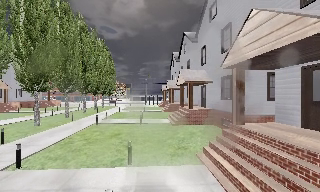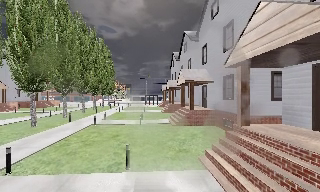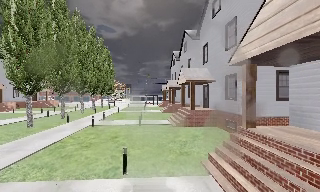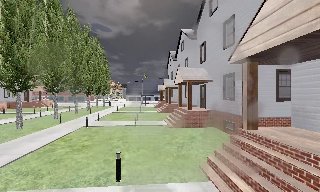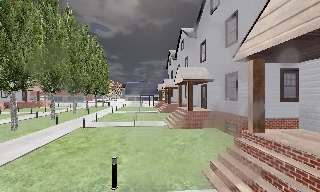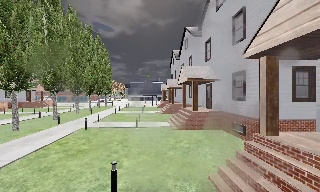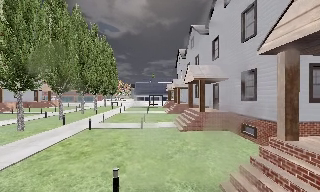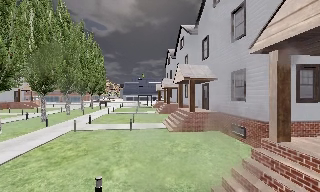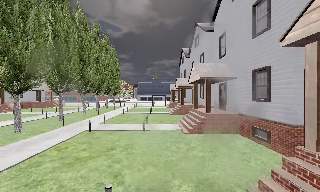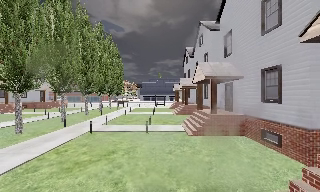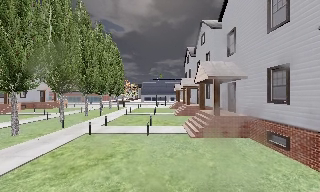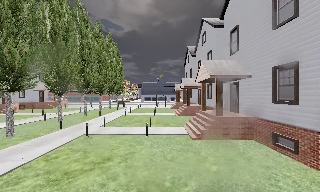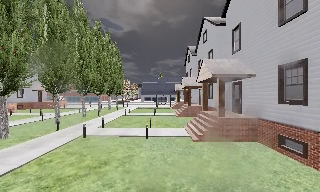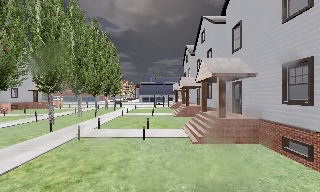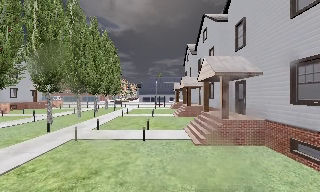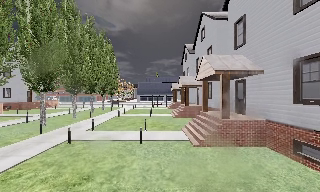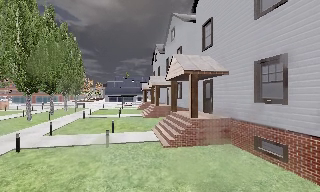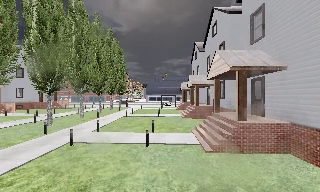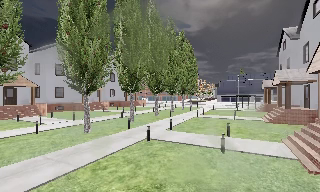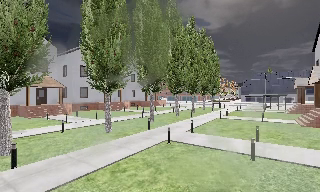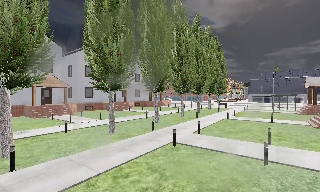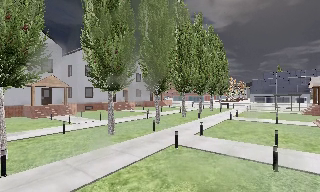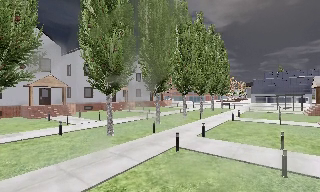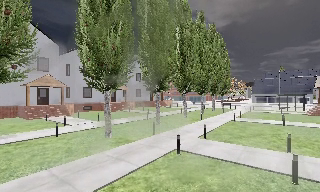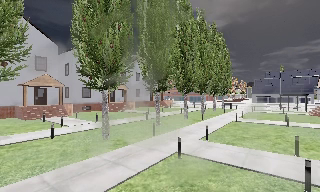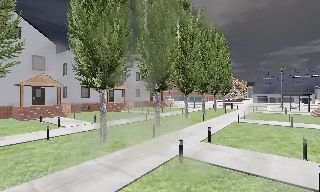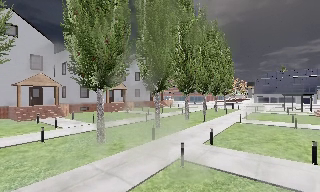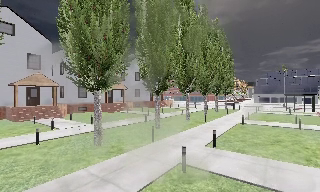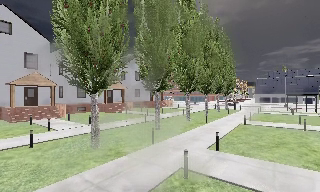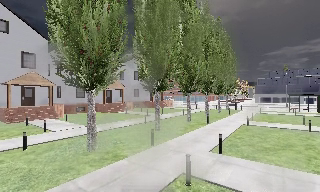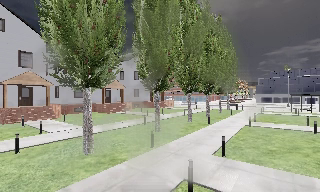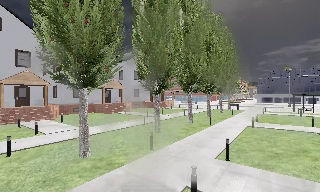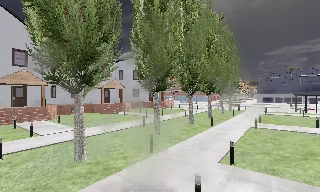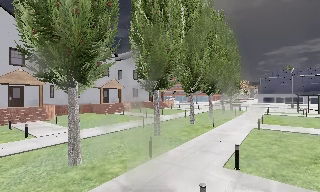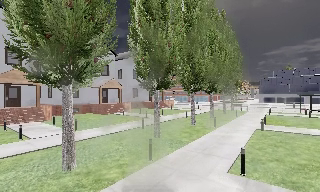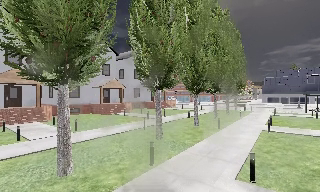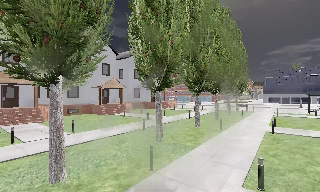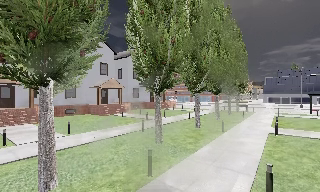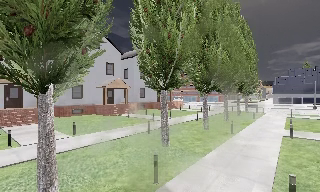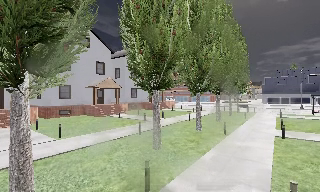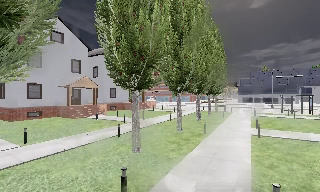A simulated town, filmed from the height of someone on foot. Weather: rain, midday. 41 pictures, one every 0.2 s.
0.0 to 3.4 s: The camera travels forward, about 6 m, so what stands in front looms larger.
3.4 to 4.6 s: The scene slides to the right, as the camera pans about 35 degrees to its left. It travels forward, about 2.5 m.
4.6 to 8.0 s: The camera travels forward, about 7 m, so what stands in front looms larger.
The film runs forward here.
